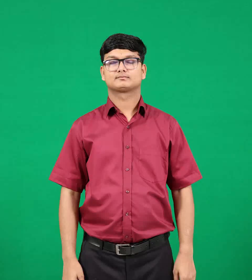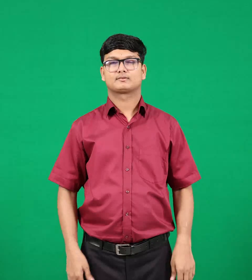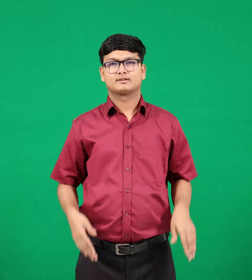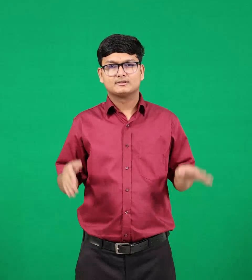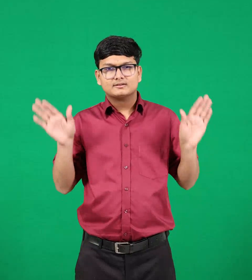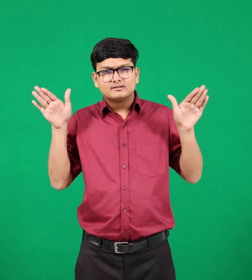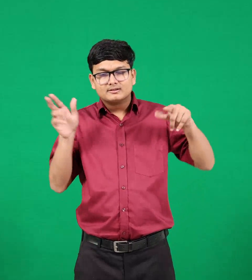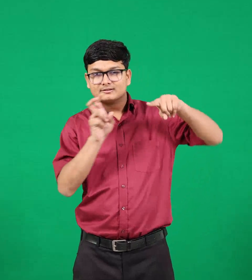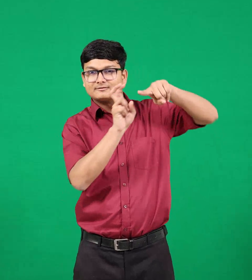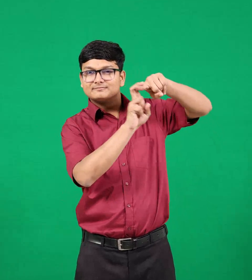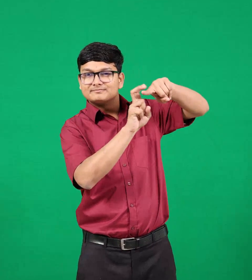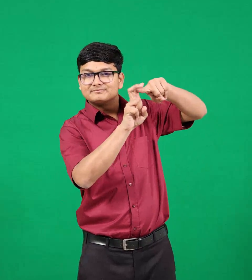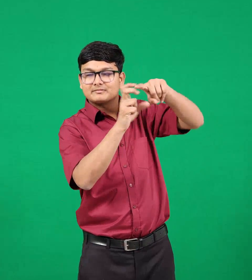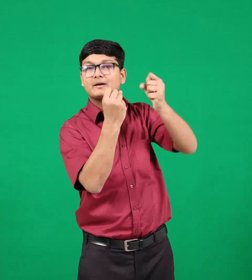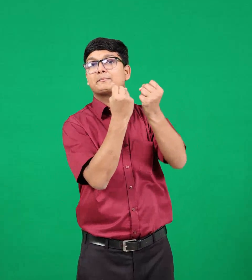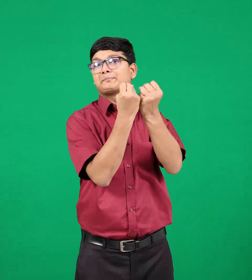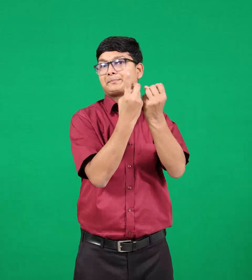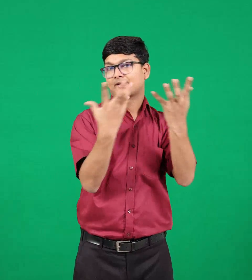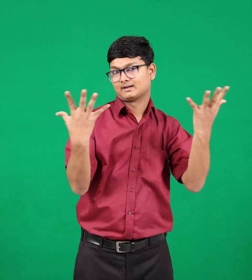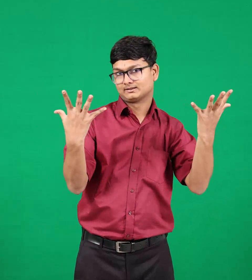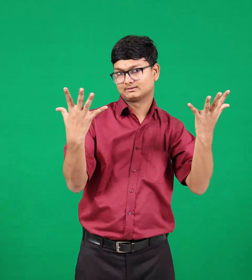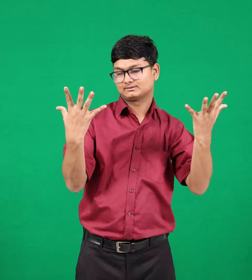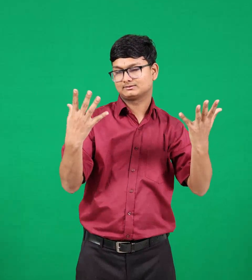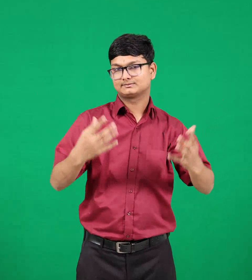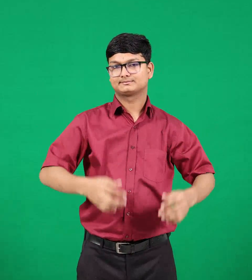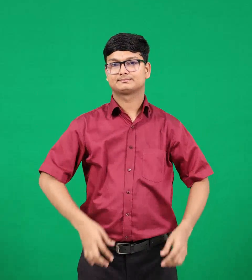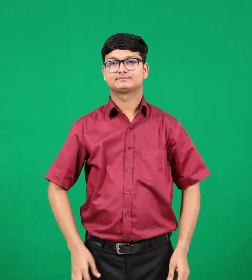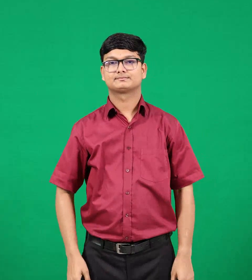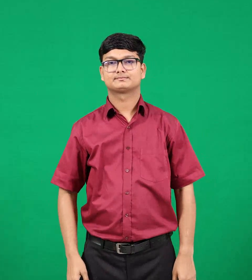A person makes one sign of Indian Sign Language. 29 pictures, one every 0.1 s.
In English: bats (bird)
